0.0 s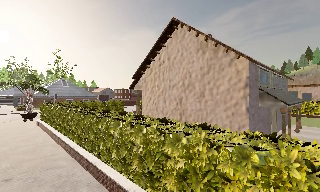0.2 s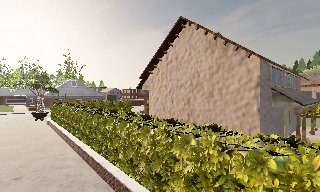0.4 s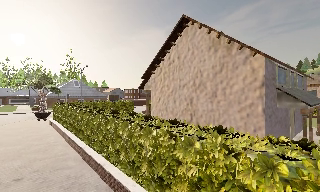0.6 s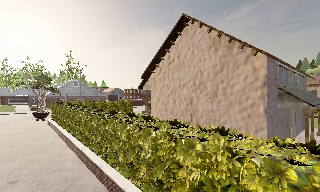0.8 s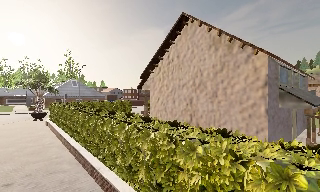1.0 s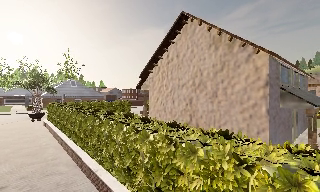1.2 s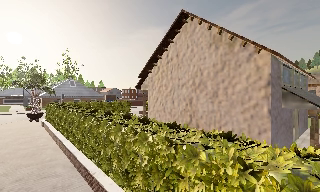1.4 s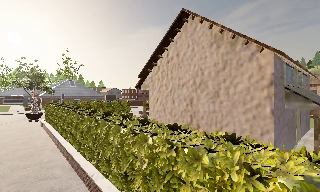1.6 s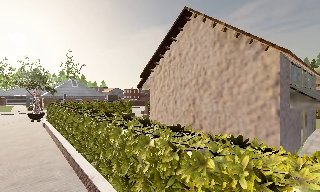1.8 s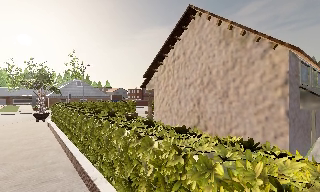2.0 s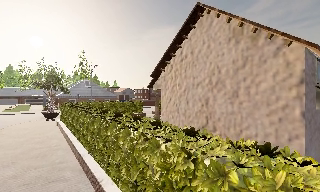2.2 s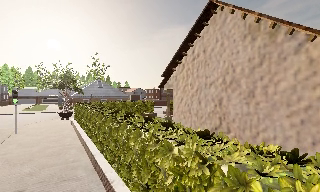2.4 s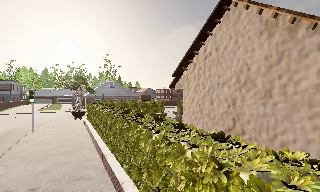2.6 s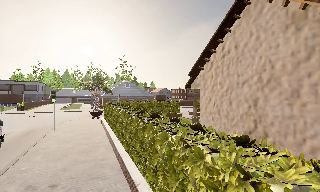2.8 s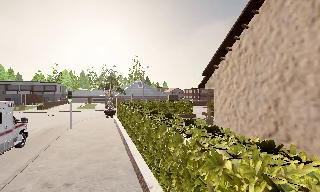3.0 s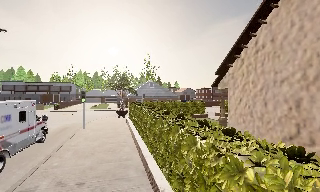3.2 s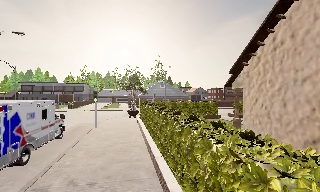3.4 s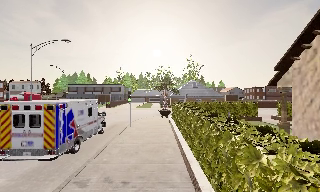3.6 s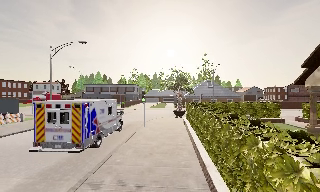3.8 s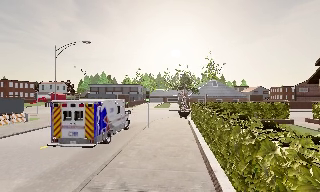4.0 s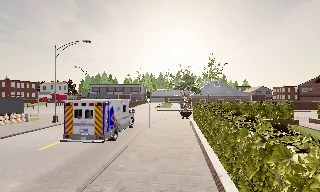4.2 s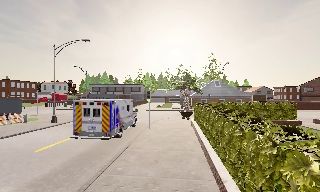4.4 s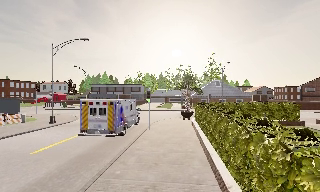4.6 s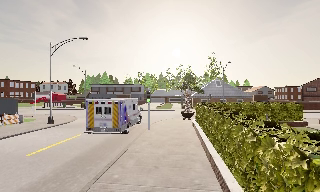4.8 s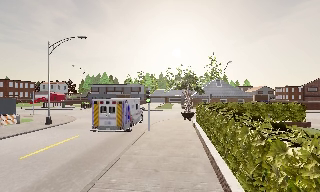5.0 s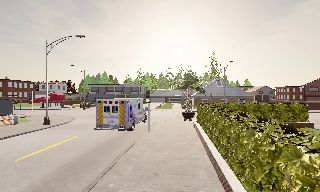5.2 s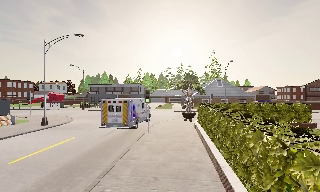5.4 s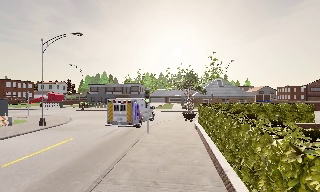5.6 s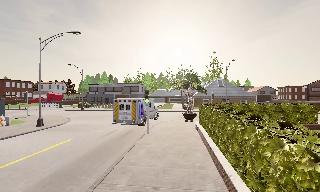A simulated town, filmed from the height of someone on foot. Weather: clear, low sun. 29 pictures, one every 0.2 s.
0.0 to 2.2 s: The camera swings to its left by about 10 degrees, and the scene slides to the right. It travels forward, about 1.5 m, so what stands in front looms larger.
2.2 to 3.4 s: The camera pans to its left, which is counterclockwise from overhead, by about 35 degrees. It travels forward, about 1 m.
3.4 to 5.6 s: The camera travels forward, about 3 m, so what stands in front looms larger.
The film runs forward here.
